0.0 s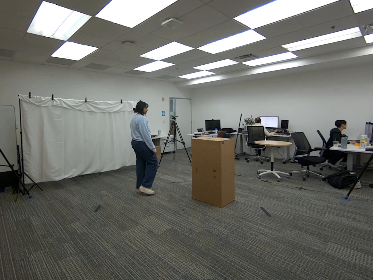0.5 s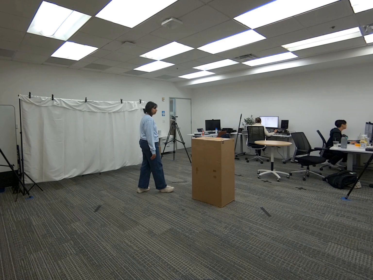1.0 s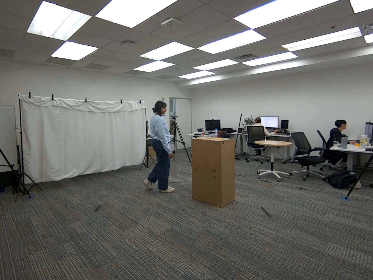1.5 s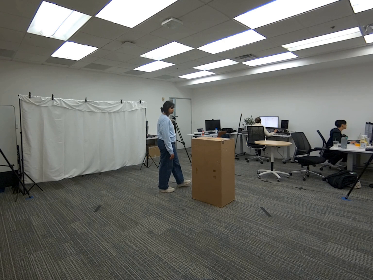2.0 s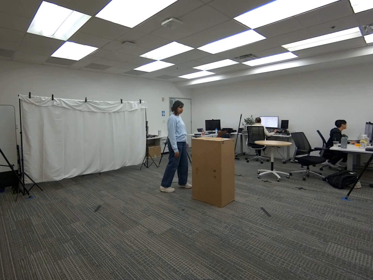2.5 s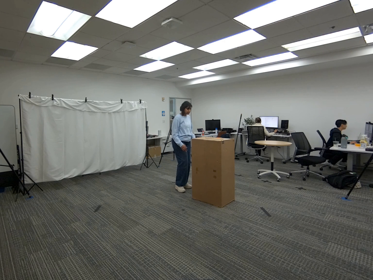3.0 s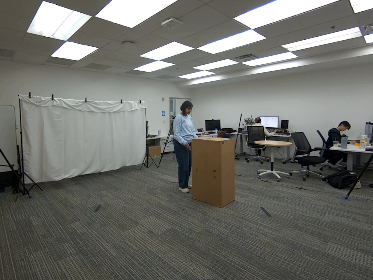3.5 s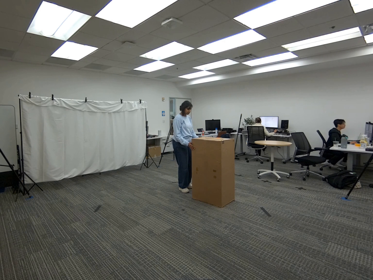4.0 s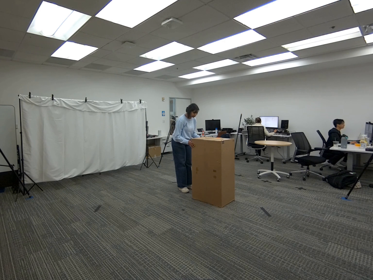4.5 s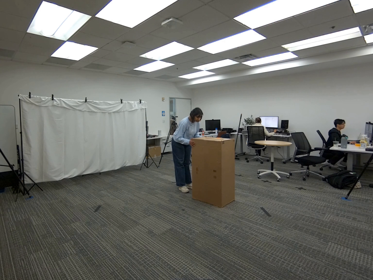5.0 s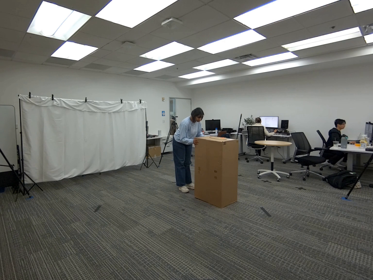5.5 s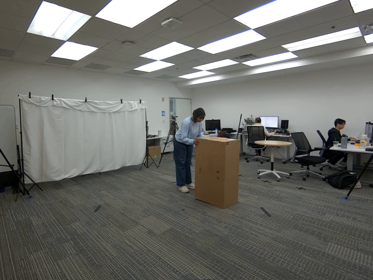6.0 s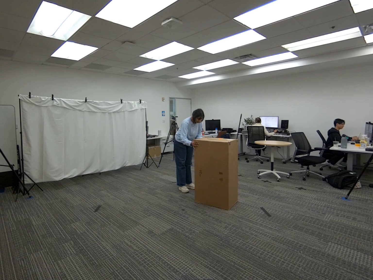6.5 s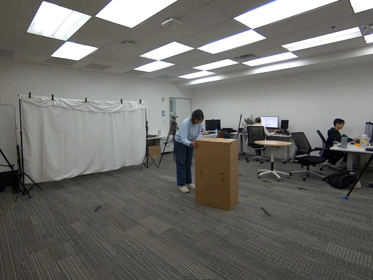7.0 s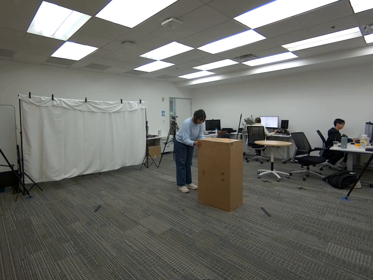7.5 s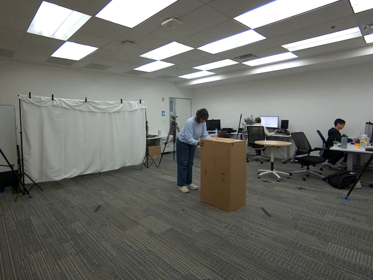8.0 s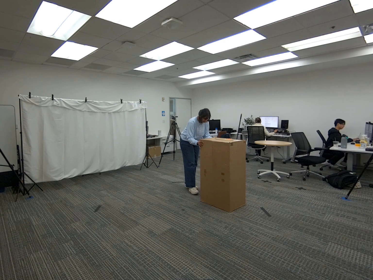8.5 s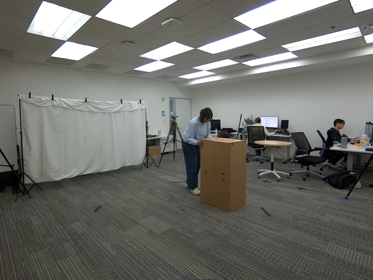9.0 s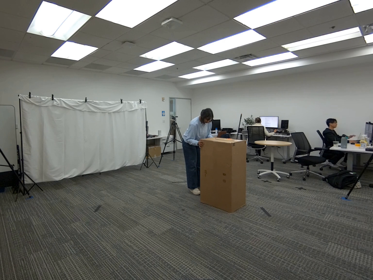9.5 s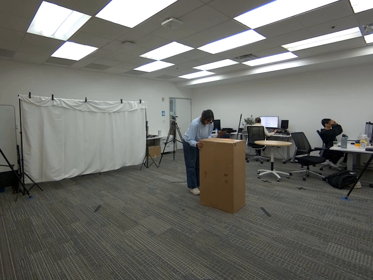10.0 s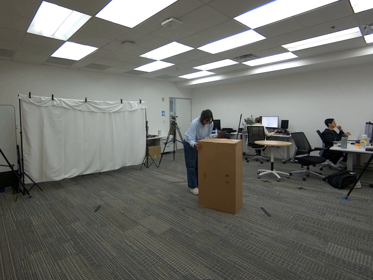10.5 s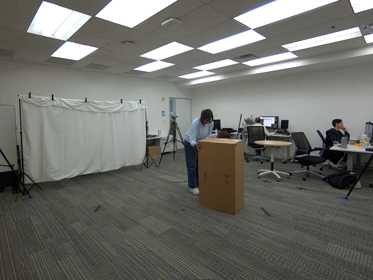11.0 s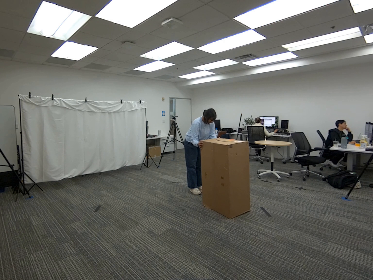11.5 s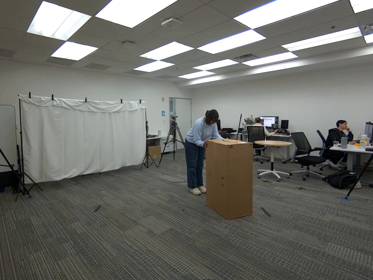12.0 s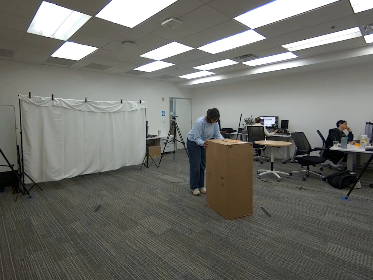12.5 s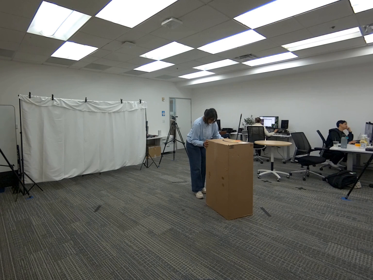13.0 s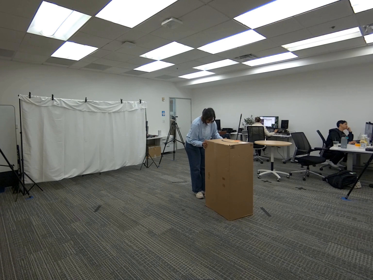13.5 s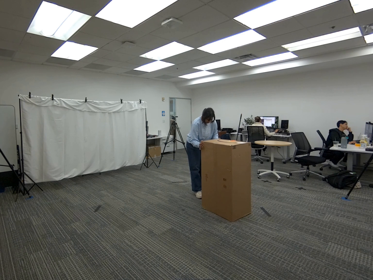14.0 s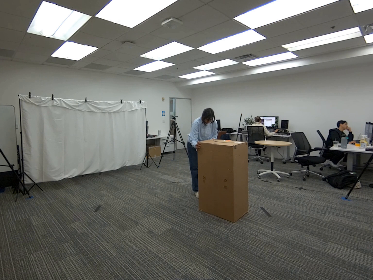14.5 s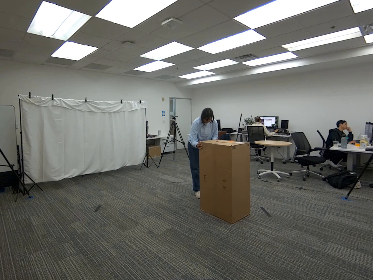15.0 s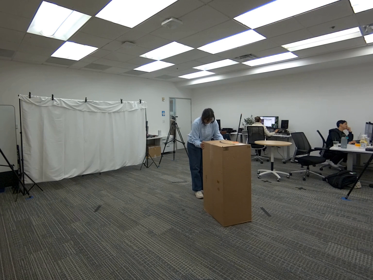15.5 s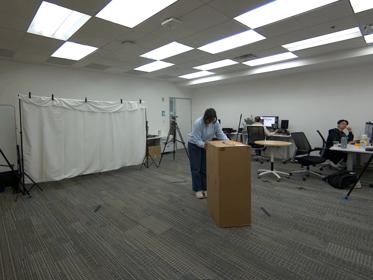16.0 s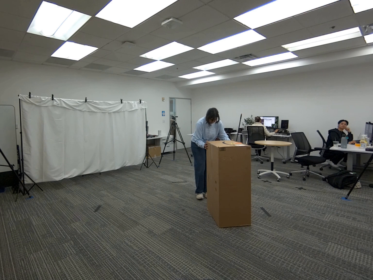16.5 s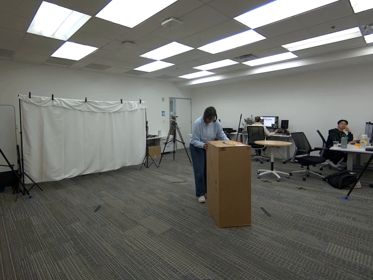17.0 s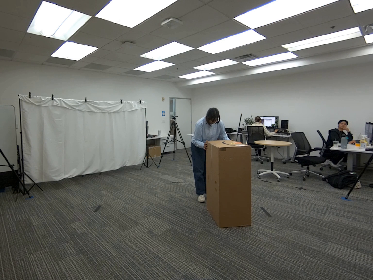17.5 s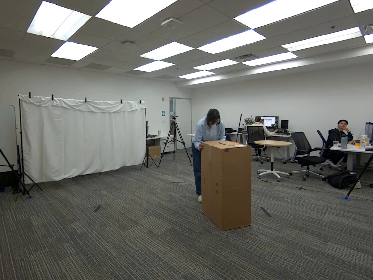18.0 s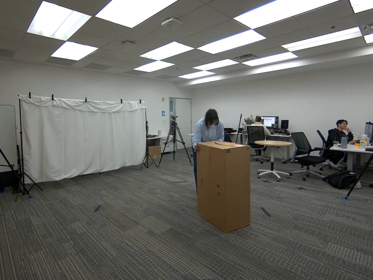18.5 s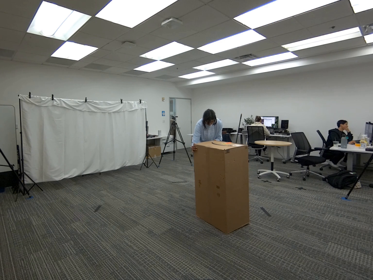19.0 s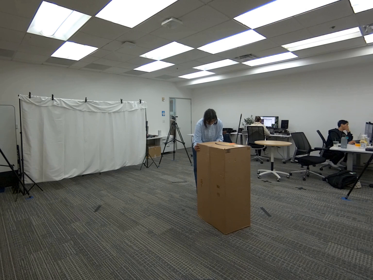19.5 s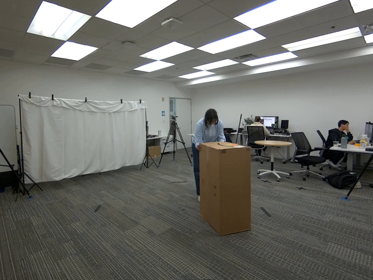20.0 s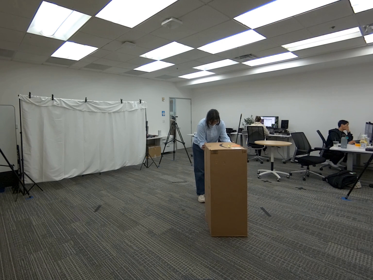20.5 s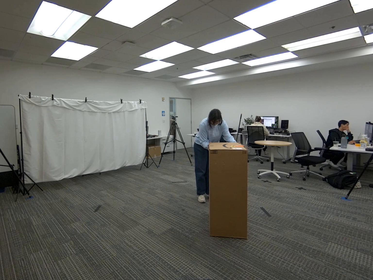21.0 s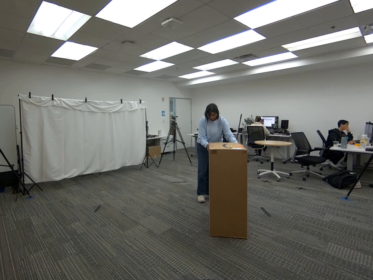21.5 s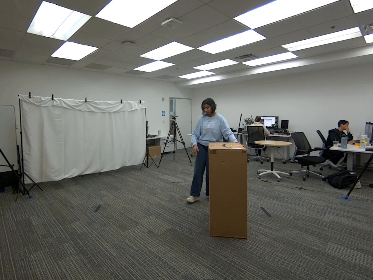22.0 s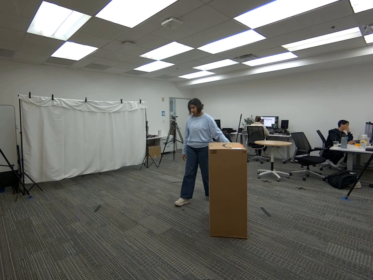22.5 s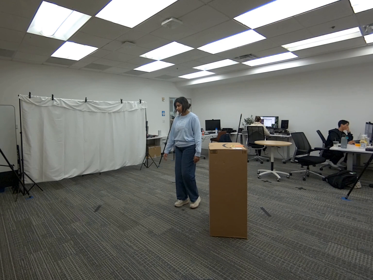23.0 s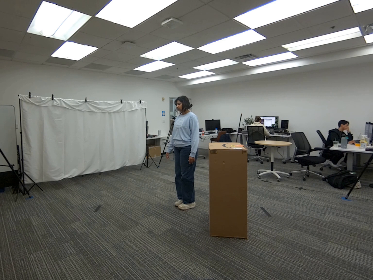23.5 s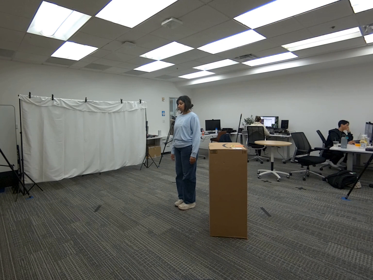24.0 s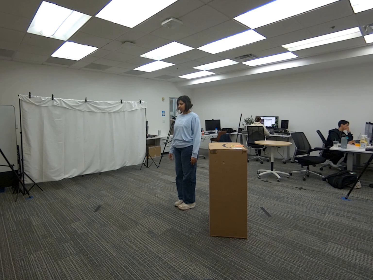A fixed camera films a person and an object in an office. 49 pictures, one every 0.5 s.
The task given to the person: Walk to the giant cardboard box and bend down slightly. Place both hands on the box and push it around within the bounding area. Continue pushing the box until you are finished.
